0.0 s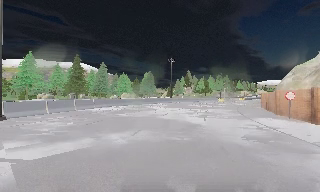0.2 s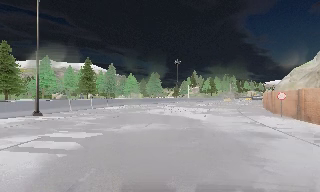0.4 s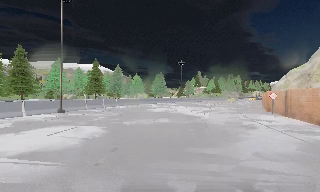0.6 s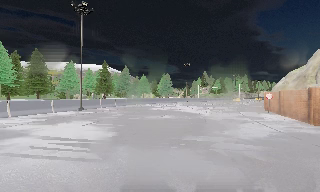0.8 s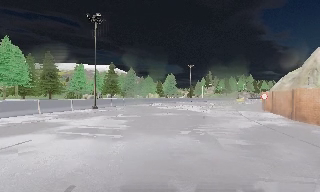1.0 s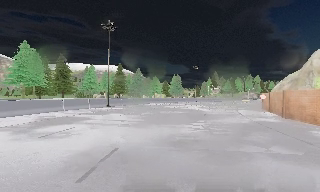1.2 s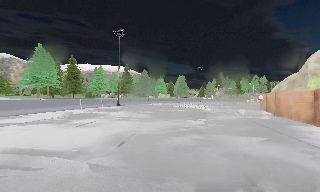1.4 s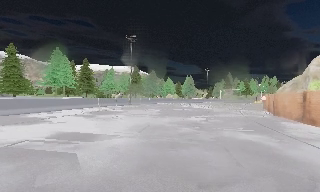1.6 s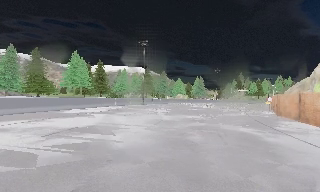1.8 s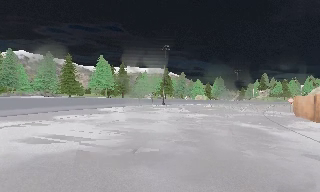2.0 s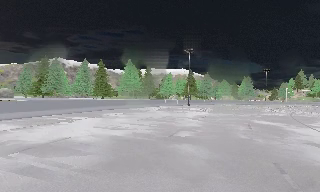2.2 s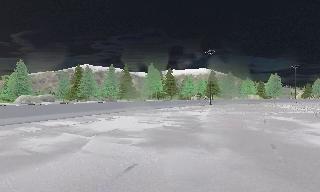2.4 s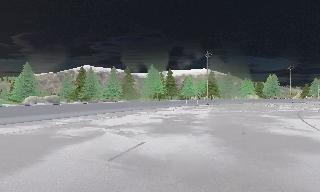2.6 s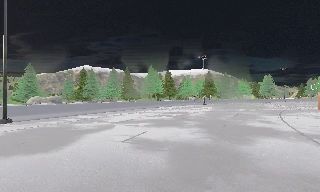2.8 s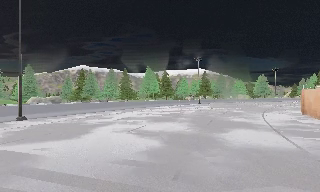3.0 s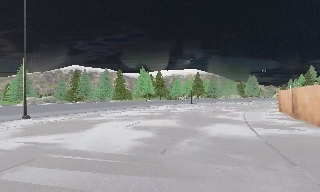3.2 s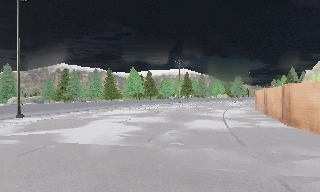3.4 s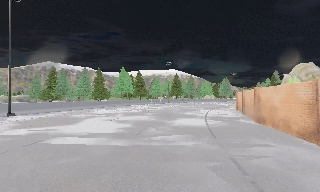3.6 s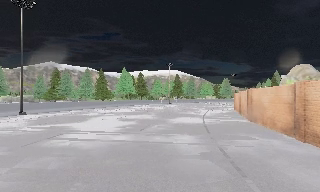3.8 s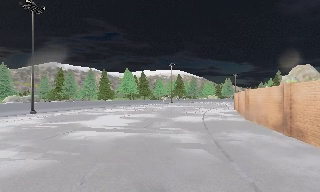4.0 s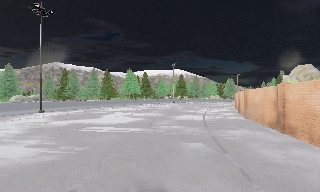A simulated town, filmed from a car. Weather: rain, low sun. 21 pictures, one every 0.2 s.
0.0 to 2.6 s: The camera swings to its left by about 40 degrees, and the scene slides to the right. It travels backward, about 25 m.
2.6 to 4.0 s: The camera travels backward, about 8 m, so what stands in front gets smaller. It loses speed.
The film runs backward here.
